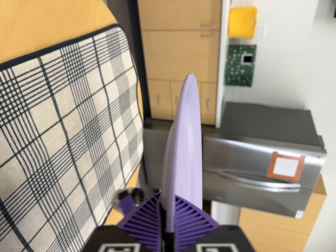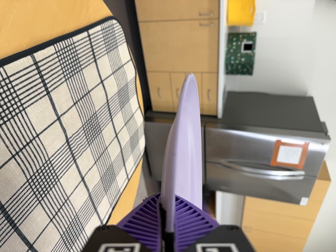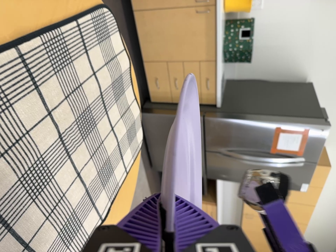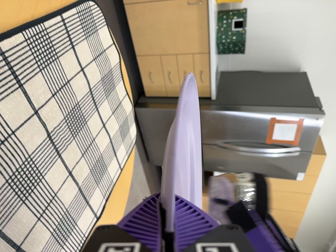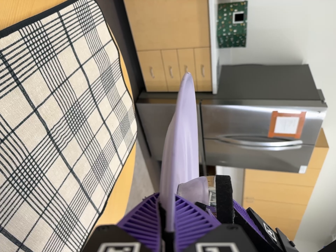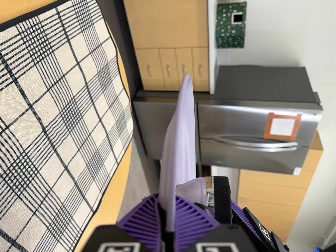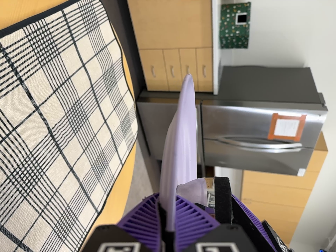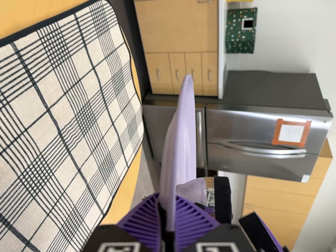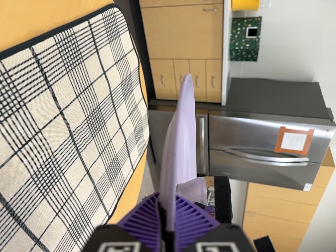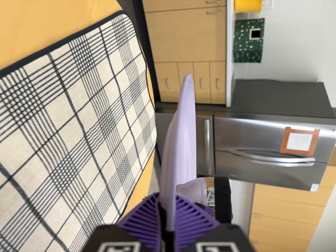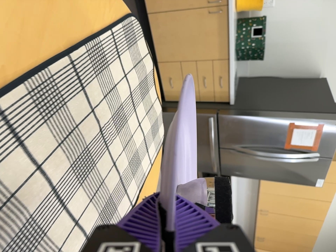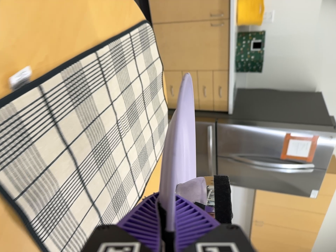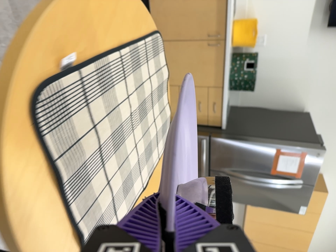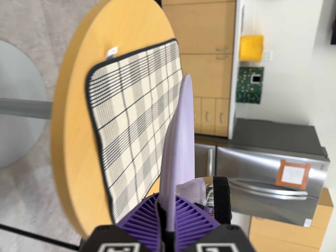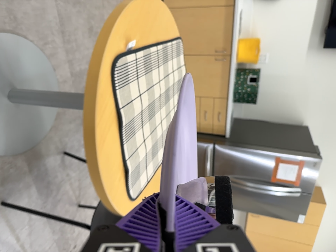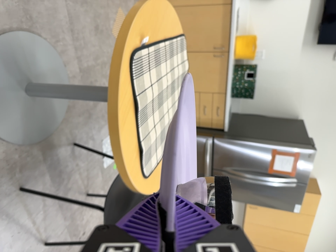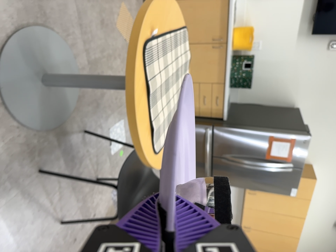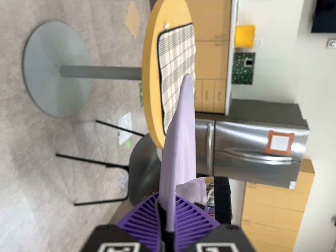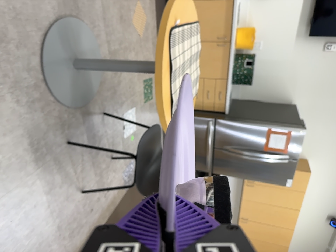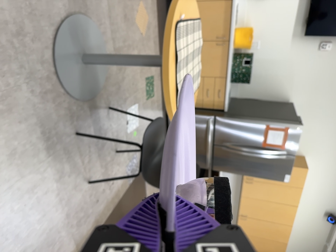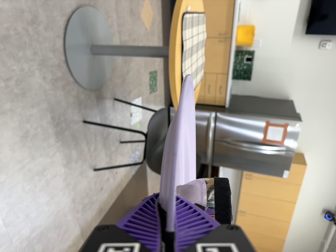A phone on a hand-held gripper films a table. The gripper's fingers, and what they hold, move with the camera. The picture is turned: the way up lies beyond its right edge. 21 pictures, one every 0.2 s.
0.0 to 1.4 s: The camera shifts only a little, or ends up much as it began.
1.4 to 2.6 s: The camera travels backward, toward the bottom of its view and to its left, about 40 cm, so what stands in front gets smaller. Its aim tips toward the top of its view by about 15 degrees.
2.6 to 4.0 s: The camera travels backward and toward the bottom of its view, about 90 cm, so what stands in front gets smaller.
The film runs backward here.
